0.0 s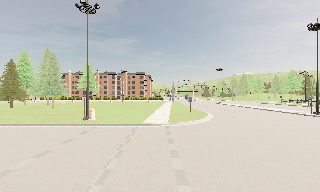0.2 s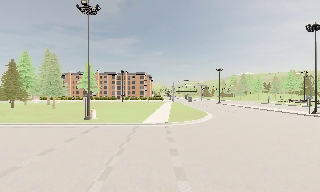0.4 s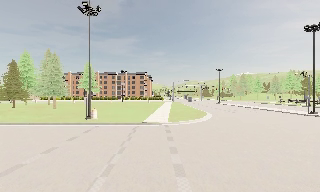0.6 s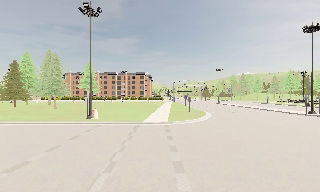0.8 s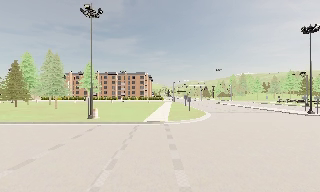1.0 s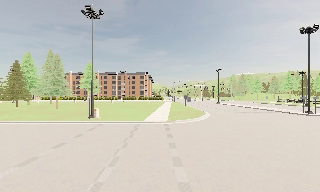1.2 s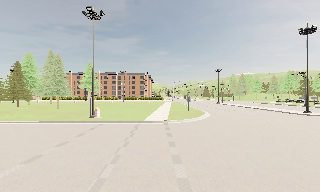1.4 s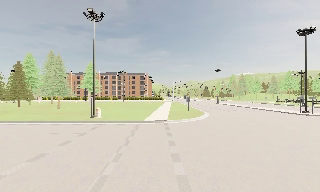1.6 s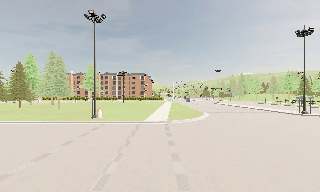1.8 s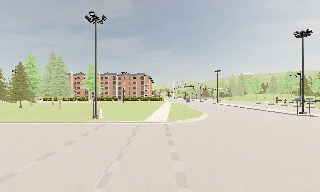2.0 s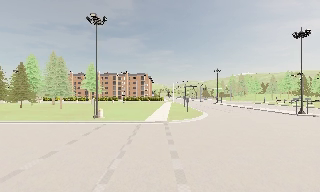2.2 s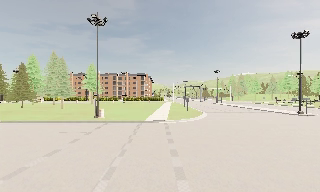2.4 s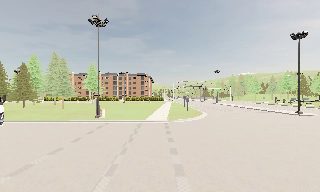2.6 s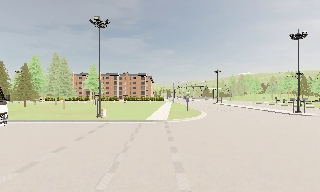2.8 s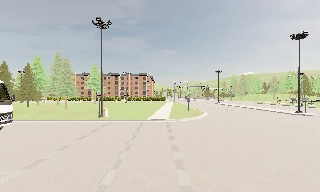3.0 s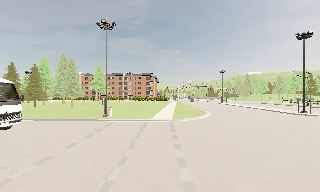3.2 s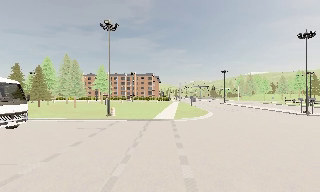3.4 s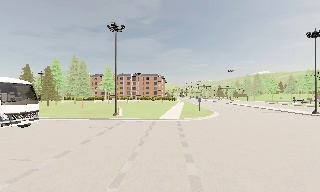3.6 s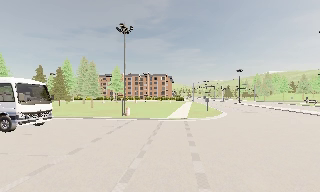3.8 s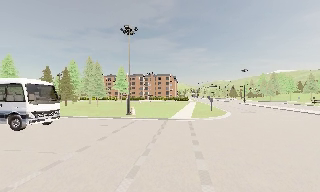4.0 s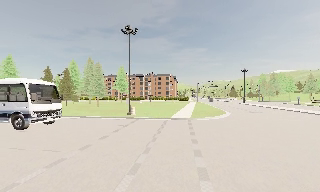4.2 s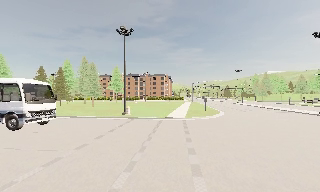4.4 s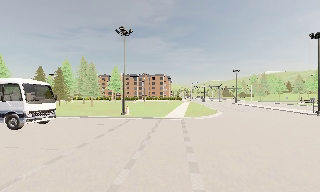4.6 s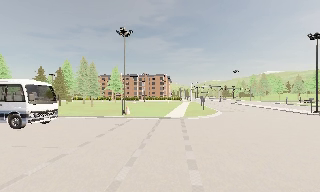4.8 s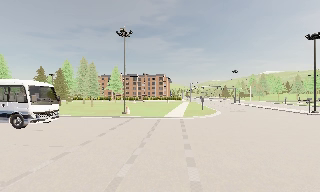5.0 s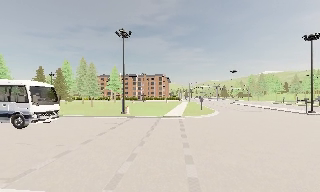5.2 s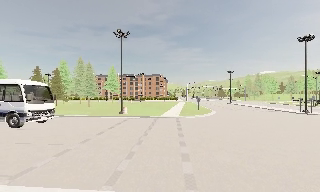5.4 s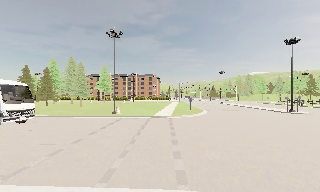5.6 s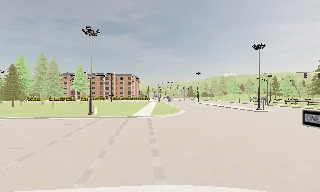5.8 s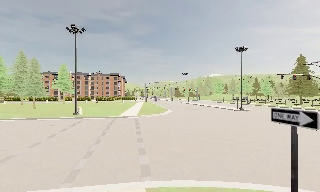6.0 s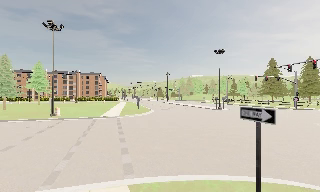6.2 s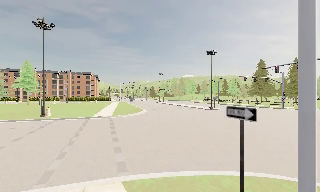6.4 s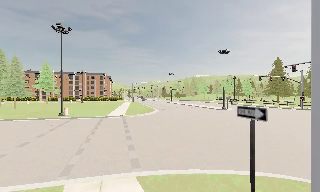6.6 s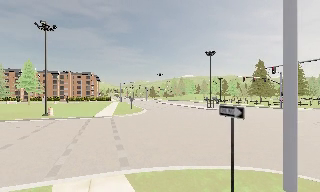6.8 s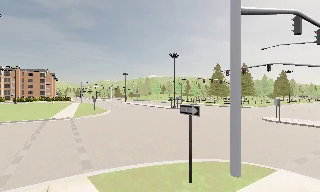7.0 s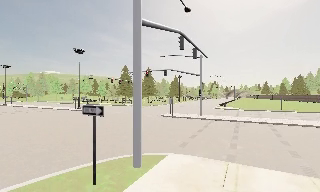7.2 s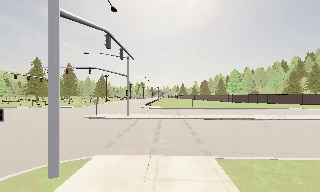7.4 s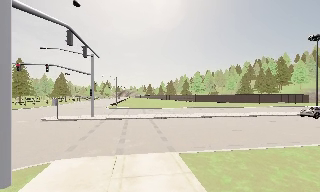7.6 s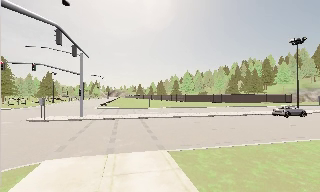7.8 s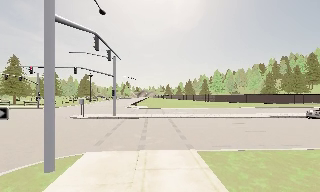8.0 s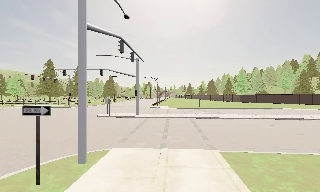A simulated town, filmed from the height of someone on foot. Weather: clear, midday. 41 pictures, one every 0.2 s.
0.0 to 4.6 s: The camera travels backward, about 5 m, so what stands in front gets smaller.
4.6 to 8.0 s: The camera pans to its right, which is clockwise from overhead, by about 90 degrees. It travels backward, about 4 m.
The film runs backward here.
